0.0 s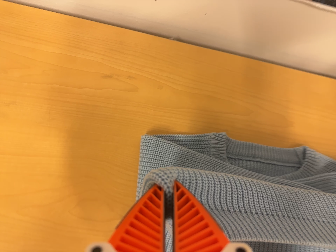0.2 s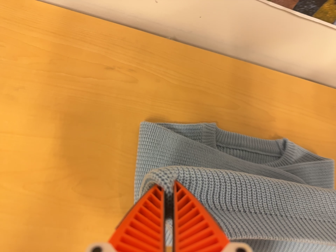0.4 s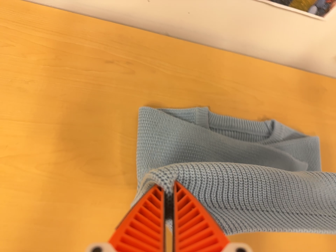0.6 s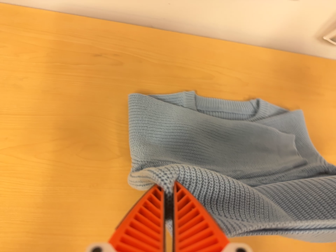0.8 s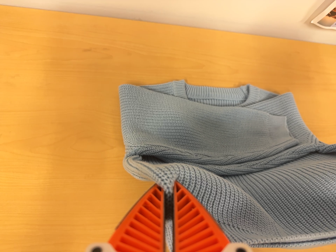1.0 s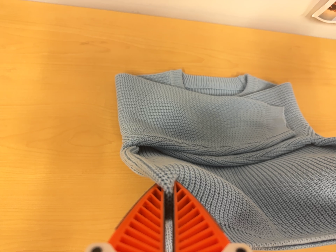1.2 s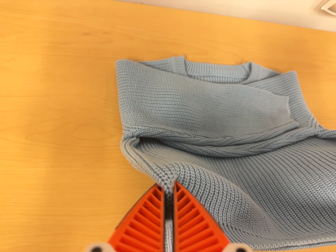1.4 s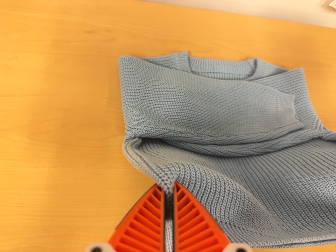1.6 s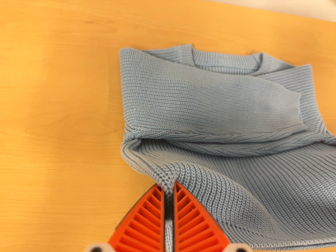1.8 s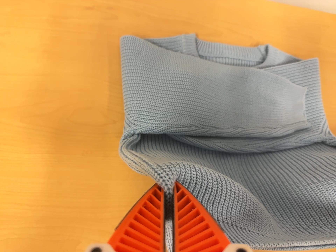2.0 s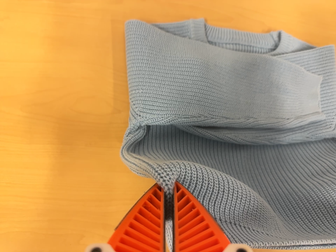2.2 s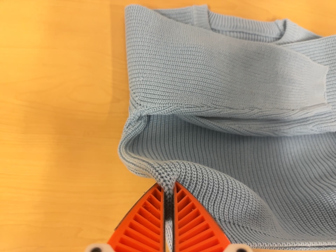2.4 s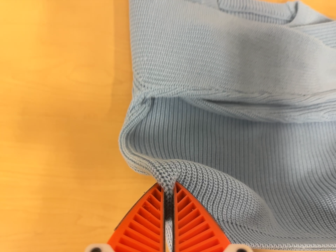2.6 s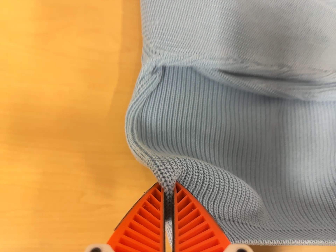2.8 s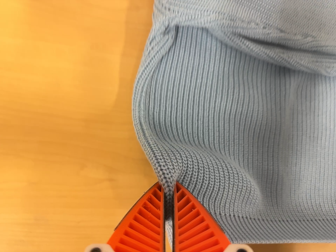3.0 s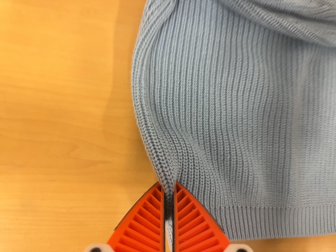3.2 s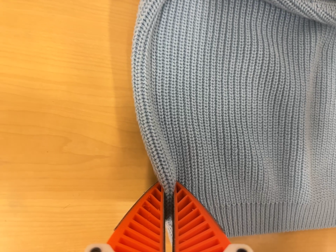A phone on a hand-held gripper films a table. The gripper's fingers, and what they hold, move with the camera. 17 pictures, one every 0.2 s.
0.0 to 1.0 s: The camera travels toward the bottom of its view and backward, about 16 cm, so close, fixed things drift upward. It rolls about its line of sight by about 10 degrees, and the scene rotates counterclockwise.
1.0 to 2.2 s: The camera travels forward, about 8 cm, so what stands in front looms larger.
2.2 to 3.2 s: The camera travels forward, toward the bottom of its view and to its left, about 14 cm, so what stands in front looms larger. Its aim tips toward the bottom of its view by about 15 degrees, and the scene shifts upward.
The film runs backward here.
